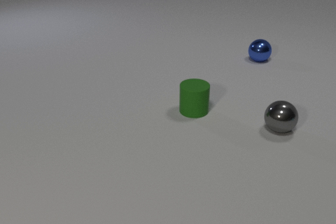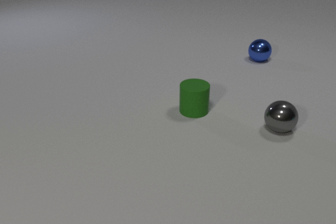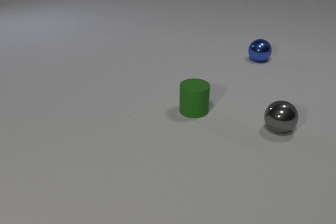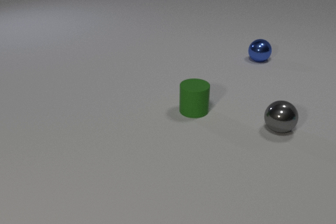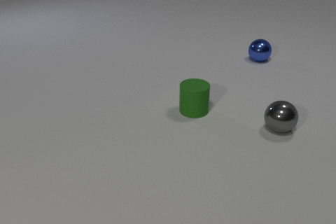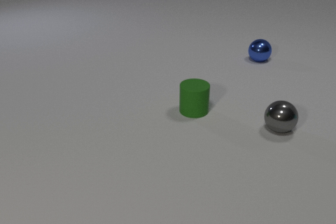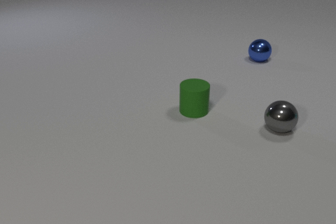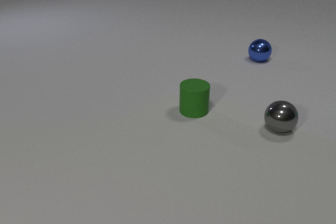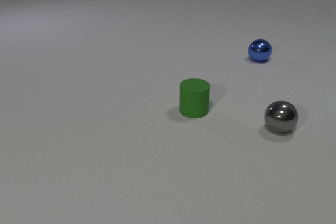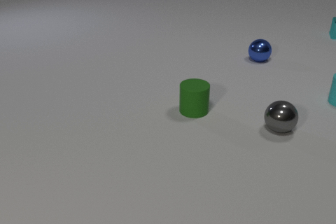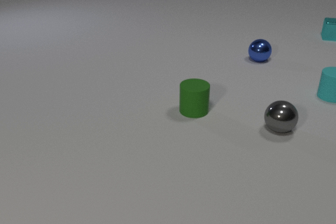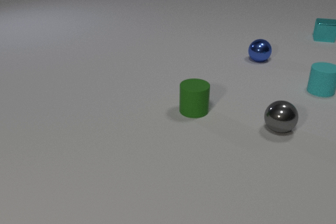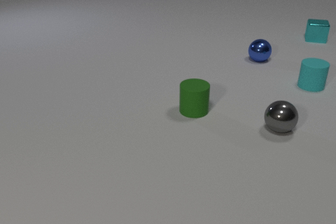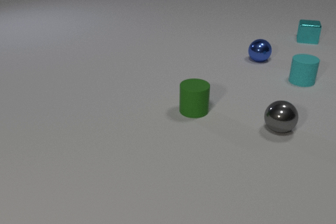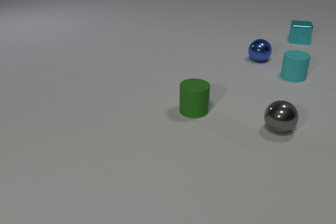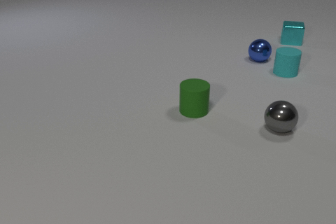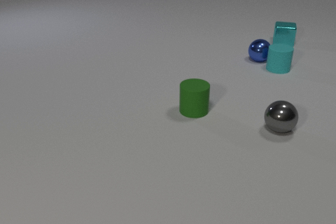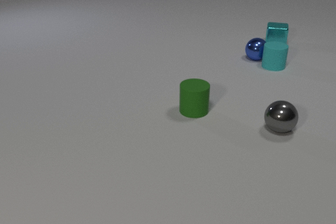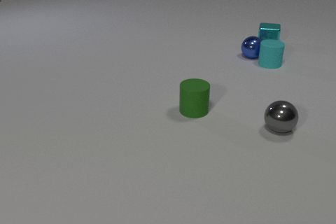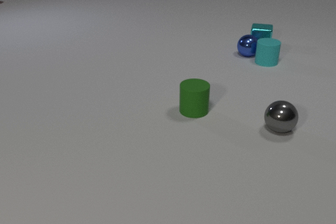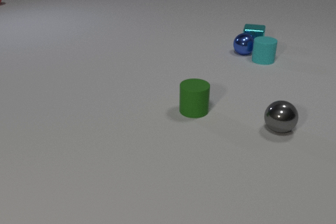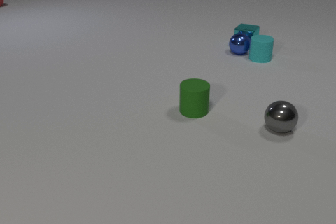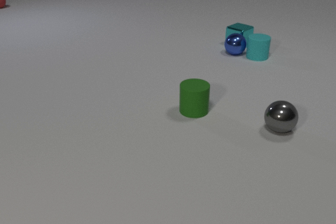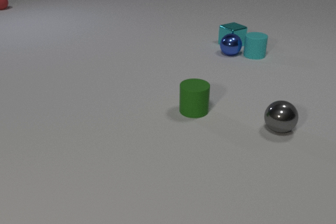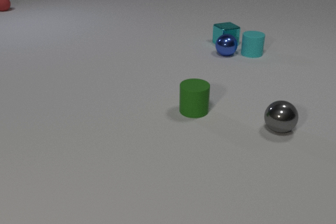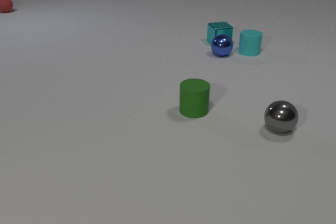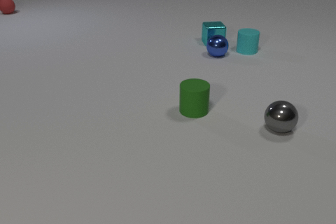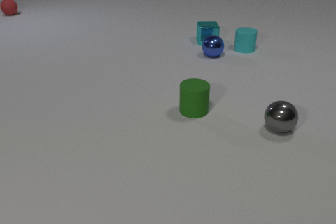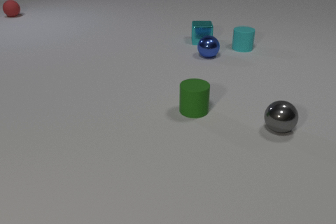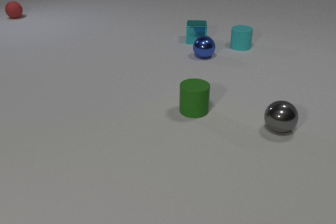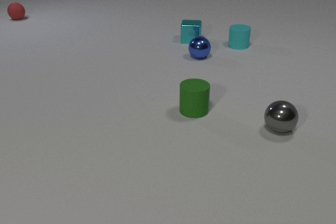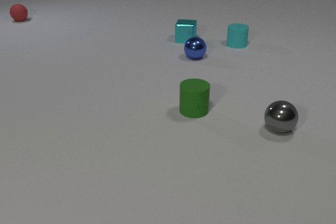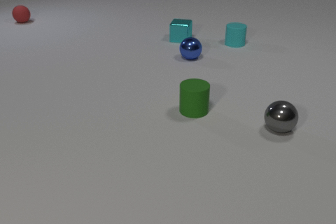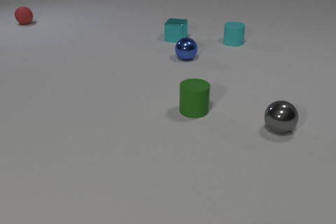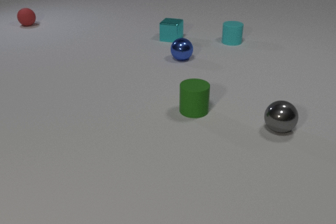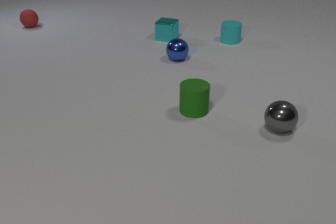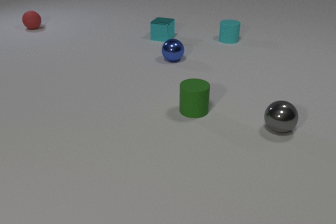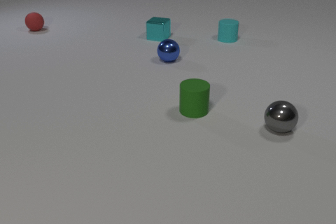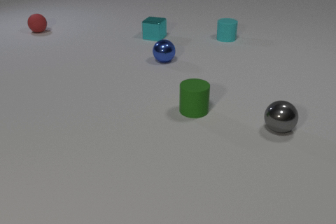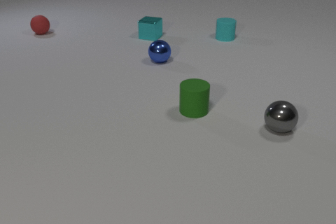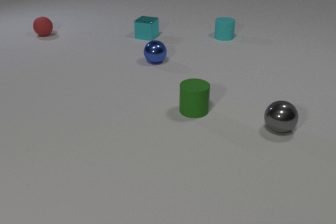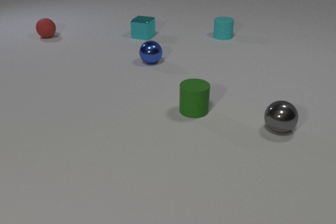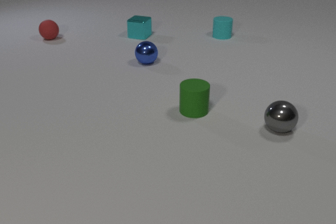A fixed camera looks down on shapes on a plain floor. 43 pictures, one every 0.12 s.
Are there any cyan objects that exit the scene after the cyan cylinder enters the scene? no.
How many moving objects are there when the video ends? 4.
How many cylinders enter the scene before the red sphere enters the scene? 1.
0.00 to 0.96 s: Next to nothing moves.
0.96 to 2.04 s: The cyan rubber cylinder comes in at the right edge, slides to the left and away from the camera. The cyan metal cube comes in at the right edge, slides to the left and toward the camera. The cyan rubber cylinder and the blue metal sphere collide.
2.04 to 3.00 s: The cyan rubber cylinder slides away from the camera and to the left. The blue metal sphere rolls to the left. The cyan metal cube slides to the left, spins clockwise seen from above by about 60 degrees, its near face sliding to the left. The red rubber sphere comes in at the left edge, rolls toward the camera. The blue metal sphere and the cyan metal cube collide.
3.00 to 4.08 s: The cyan rubber cylinder slides away from the camera and to the left. The blue metal sphere rolls to the left. The cyan metal cube slides to the left, spins clockwise seen from above by about 30 degrees, its near face sliding to the left. The red rubber sphere rolls toward the camera.
4.08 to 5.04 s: The cyan rubber cylinder slides away from the camera and to the left. The blue metal sphere rolls to the left. The cyan metal cube slides to the left. The red rubber sphere rolls toward the camera.
